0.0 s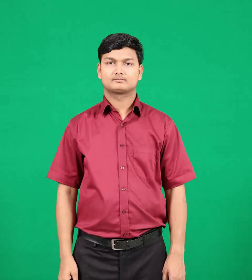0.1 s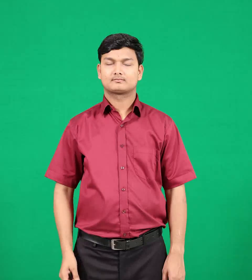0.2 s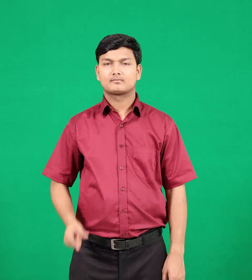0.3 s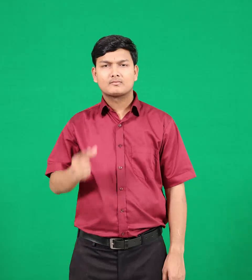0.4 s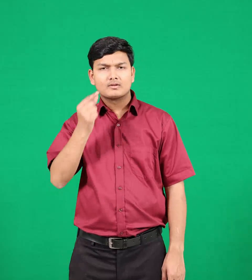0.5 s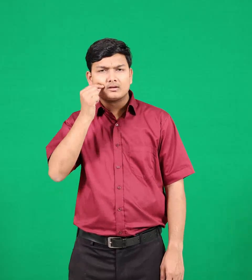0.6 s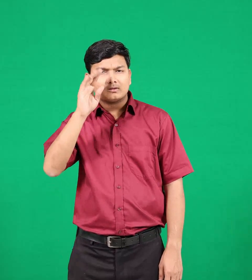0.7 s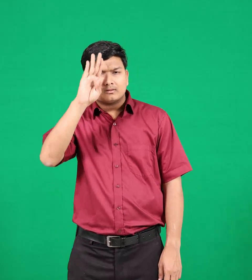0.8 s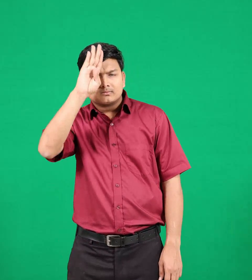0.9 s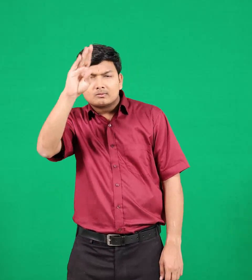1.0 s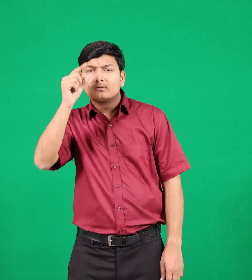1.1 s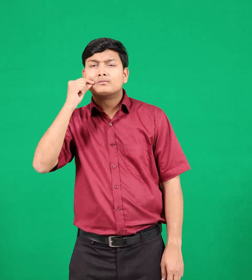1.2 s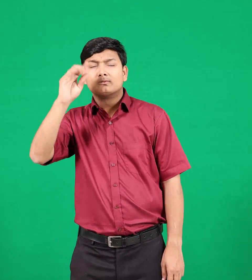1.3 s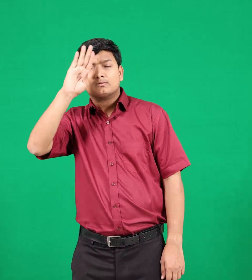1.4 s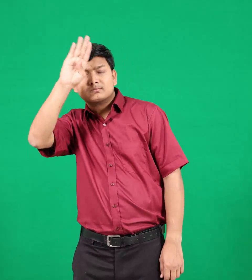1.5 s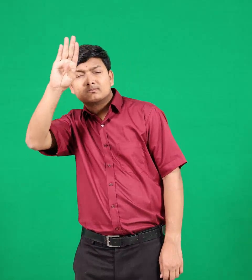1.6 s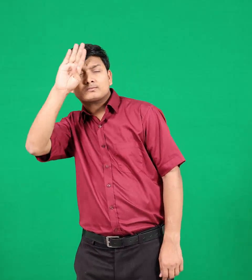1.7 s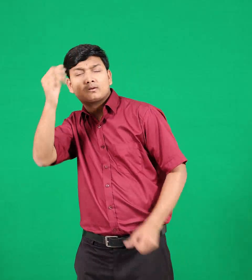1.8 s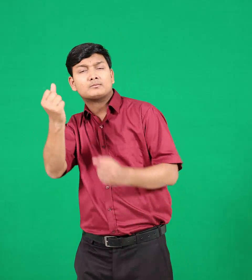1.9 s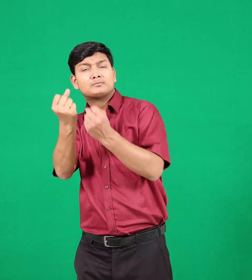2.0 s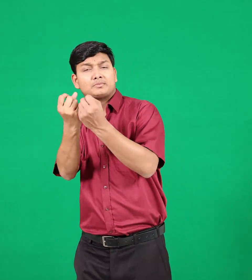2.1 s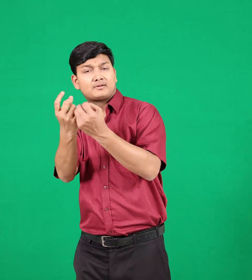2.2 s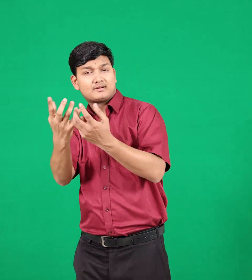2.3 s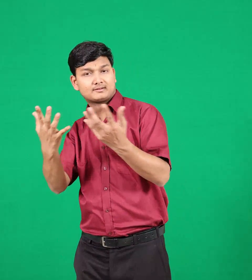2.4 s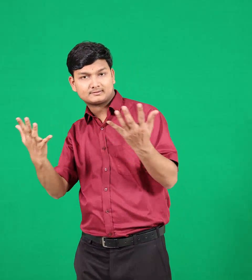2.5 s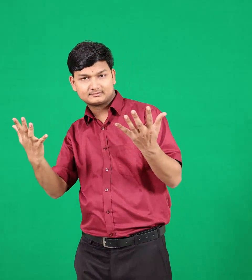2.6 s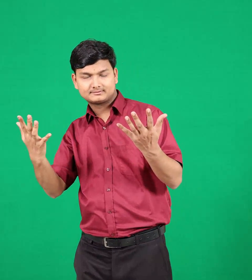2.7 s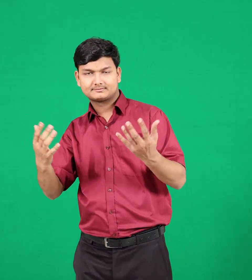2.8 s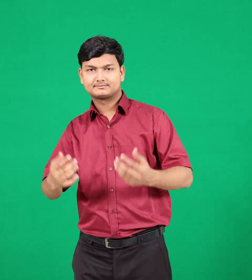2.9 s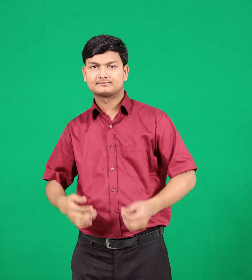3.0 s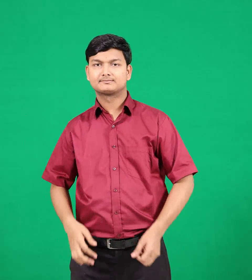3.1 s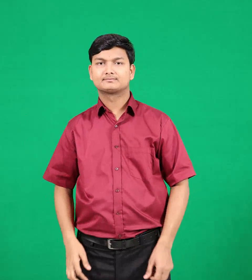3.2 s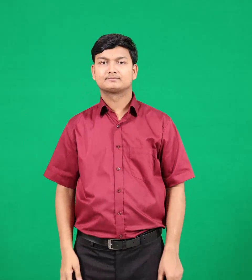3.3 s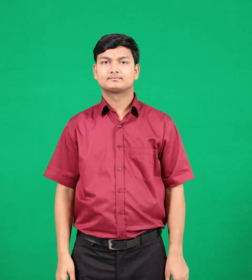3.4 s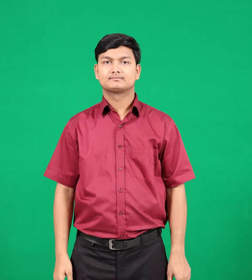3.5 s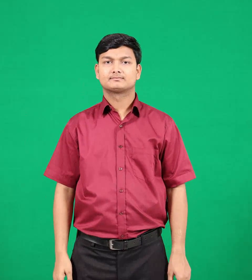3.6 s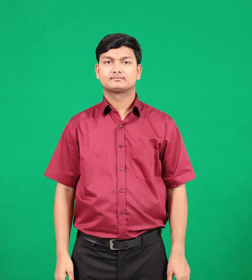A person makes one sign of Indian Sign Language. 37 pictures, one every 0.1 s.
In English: kings
